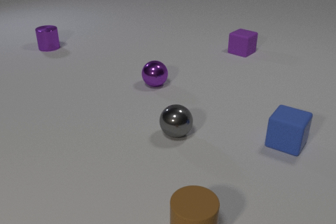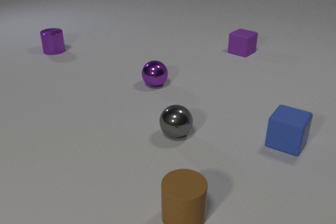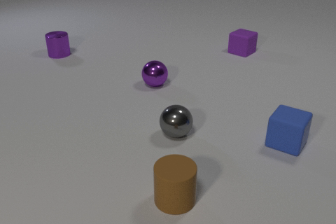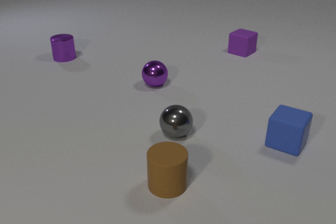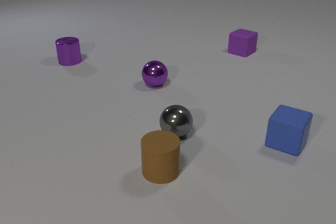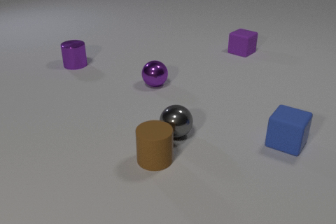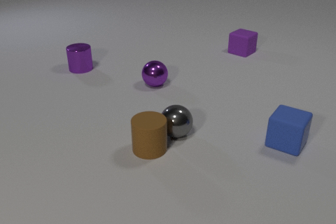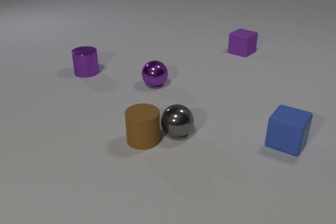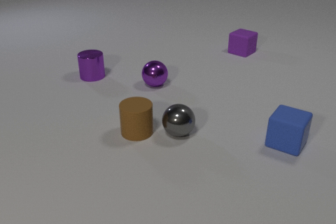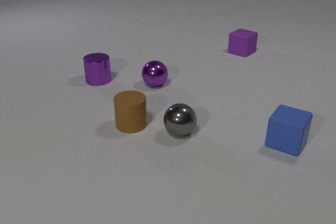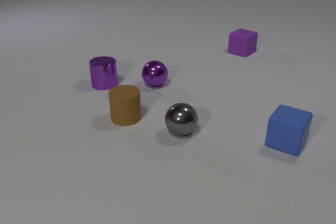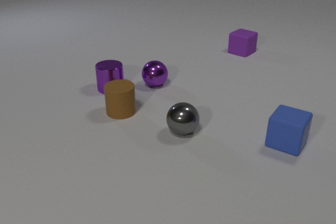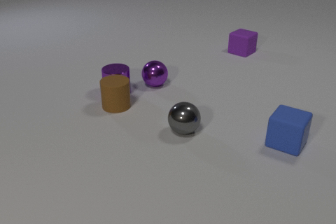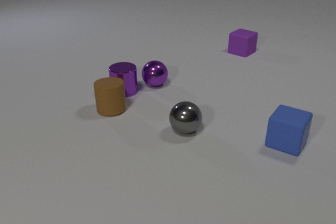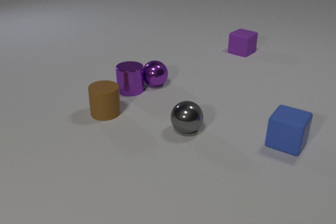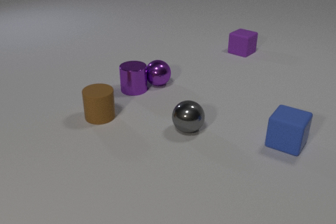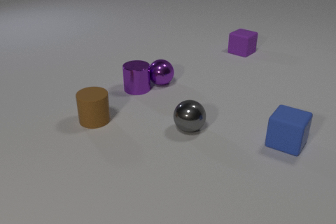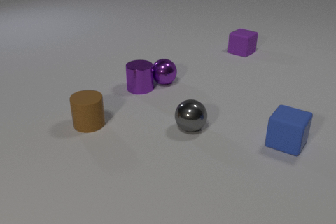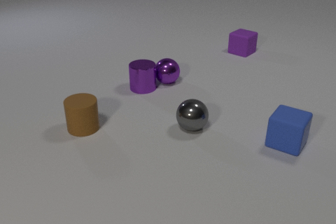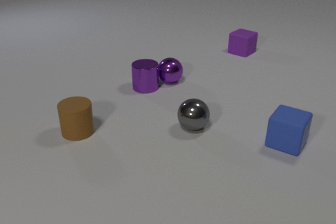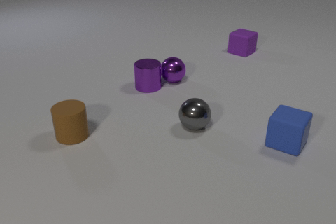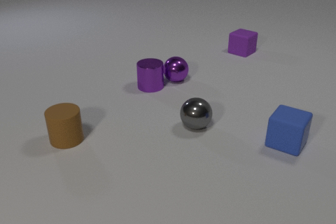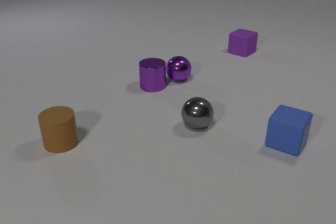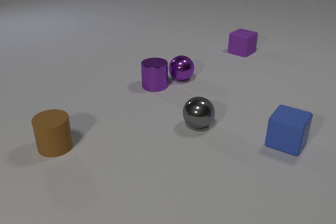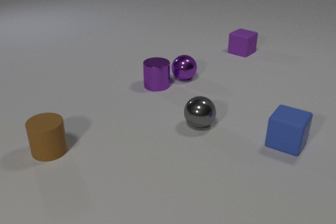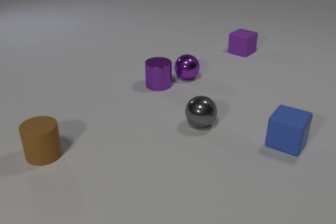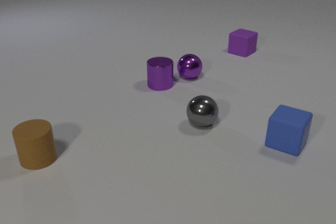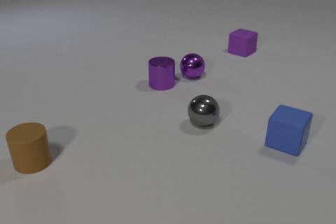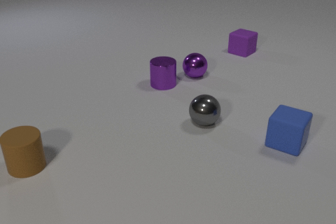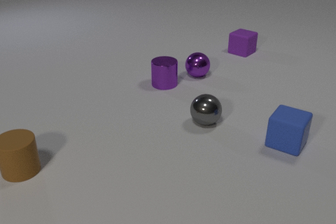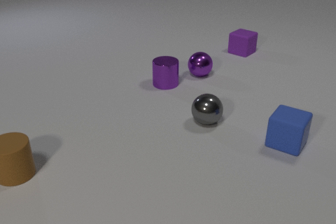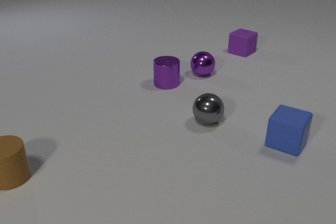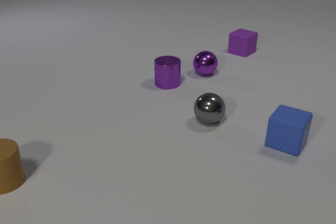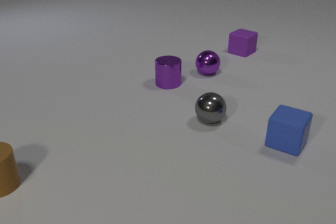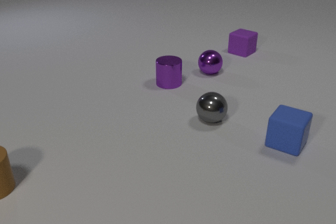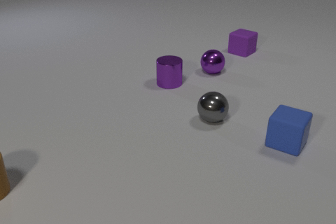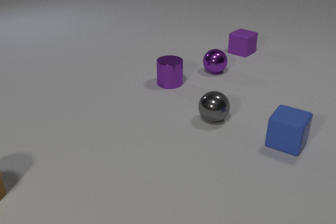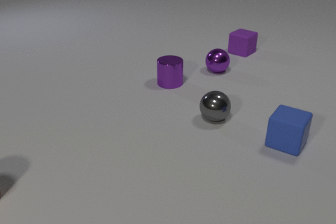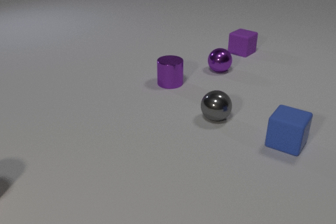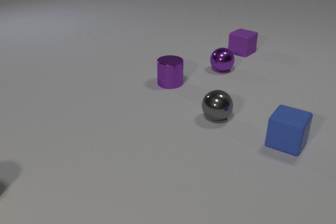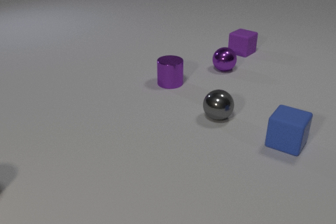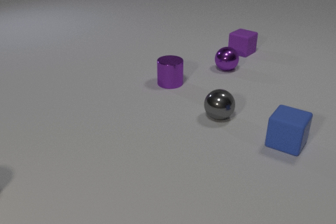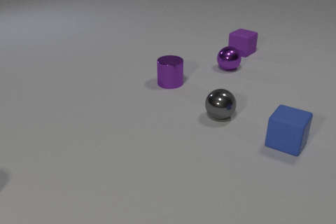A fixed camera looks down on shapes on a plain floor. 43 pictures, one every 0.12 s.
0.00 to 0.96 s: The purple metal cylinder slides toward the camera and to the right. The brown rubber cylinder slides away from the camera. The brown rubber cylinder and the gray metal sphere collide.
0.96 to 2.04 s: The purple metal cylinder slides to the right and toward the camera. The brown rubber cylinder slides to the left and away from the camera. The gray metal sphere rolls to the right and away from the camera. The purple metal sphere rolls to the right. The purple metal cylinder and the brown rubber cylinder collide. The purple metal cylinder and the purple metal sphere collide.
2.04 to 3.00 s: The purple metal cylinder slides to the right. The brown rubber cylinder slides to the left and toward the camera. The gray metal sphere rolls to the right and away from the camera. The purple metal sphere rolls to the right and away from the camera.
3.00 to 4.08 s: The purple metal cylinder slides to the right. The brown rubber cylinder slides to the left and toward the camera. The gray metal sphere rolls to the right and away from the camera. The purple metal sphere rolls to the right and away from the camera.
4.08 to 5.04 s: The brown rubber cylinder slides to the left and toward the camera, leaves at the left edge. The gray metal sphere rolls to the right and away from the camera. The purple metal sphere rolls to the right and away from the camera.
What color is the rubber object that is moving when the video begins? brown.
What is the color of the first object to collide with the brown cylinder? gray.
How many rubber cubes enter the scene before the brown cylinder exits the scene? 0.
